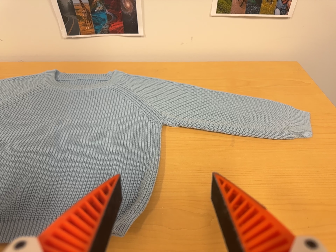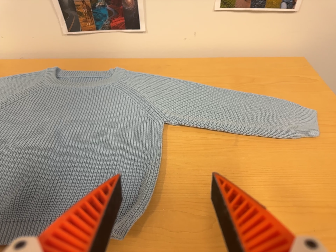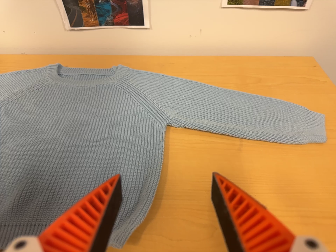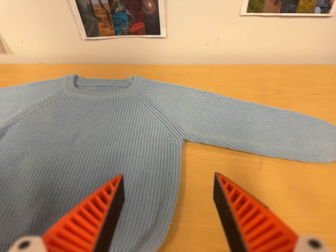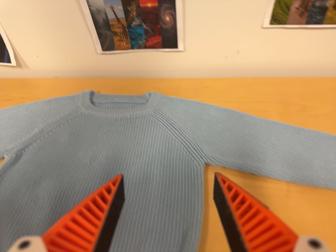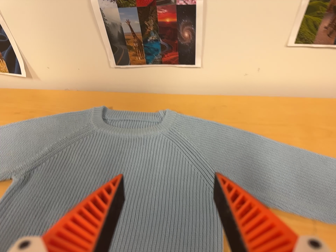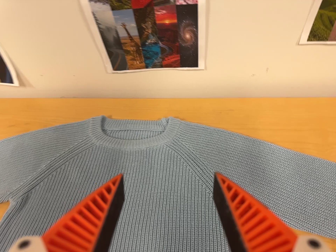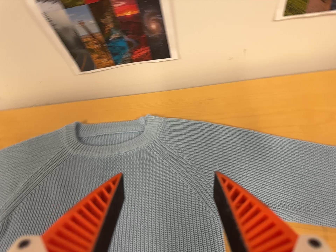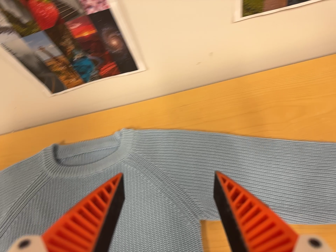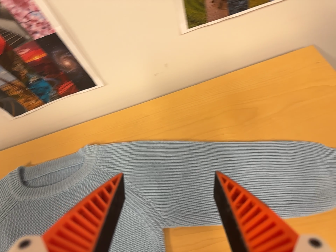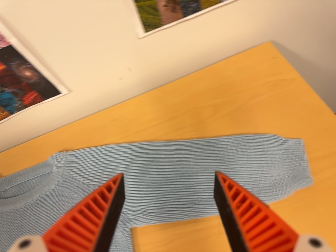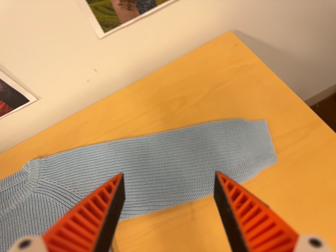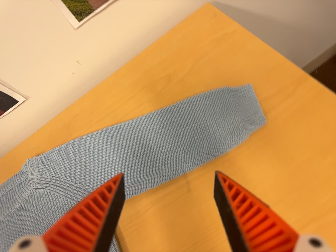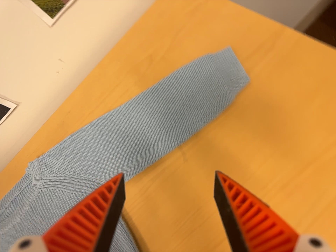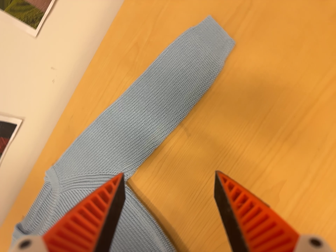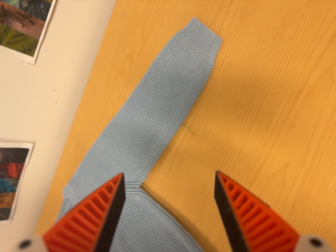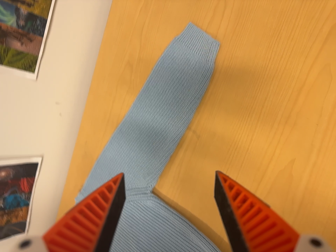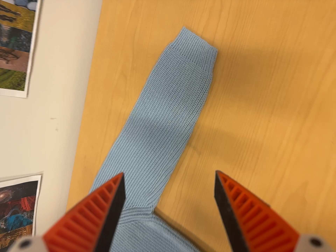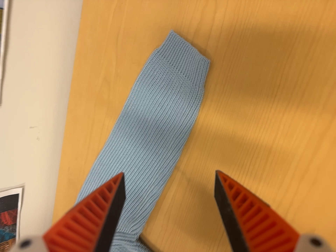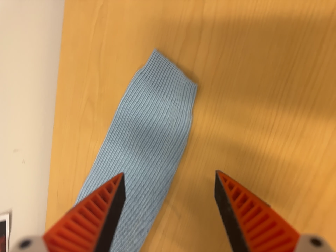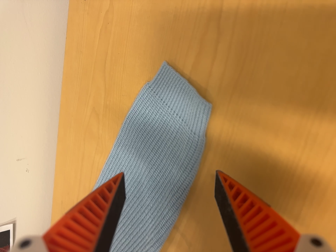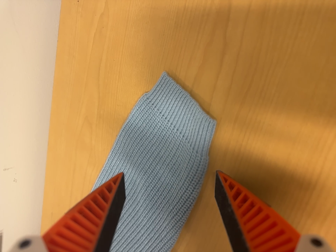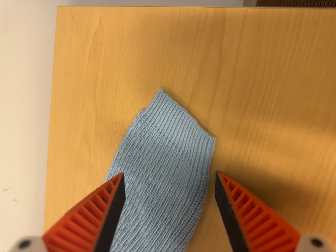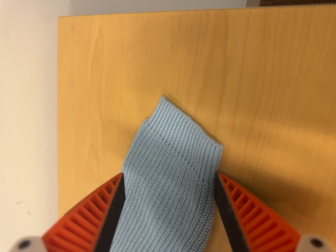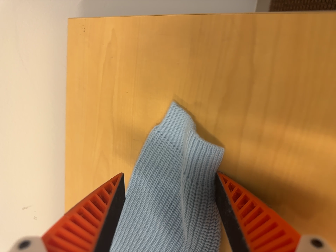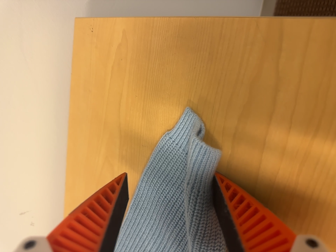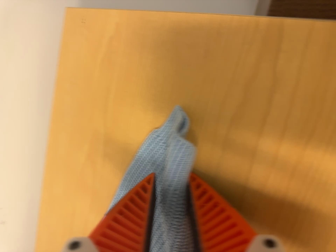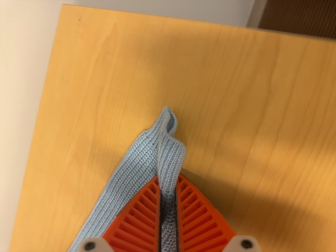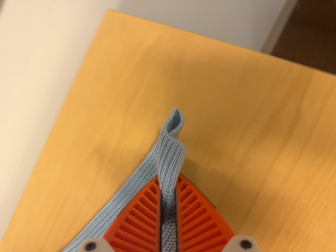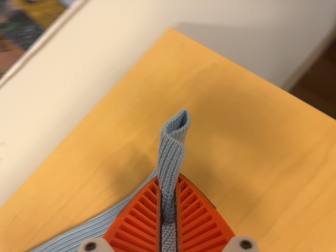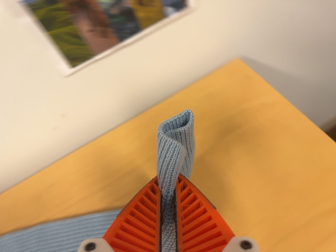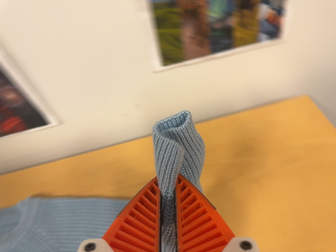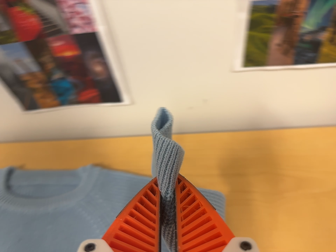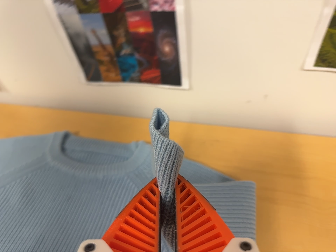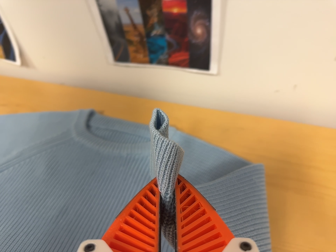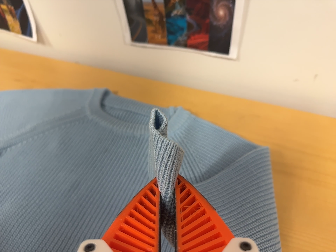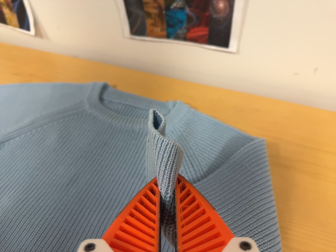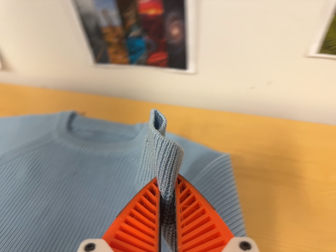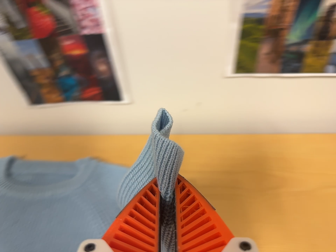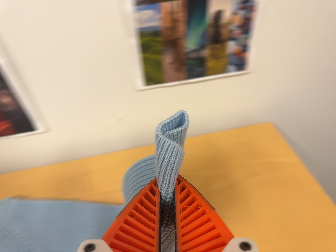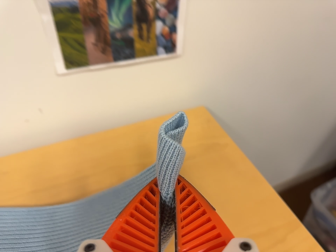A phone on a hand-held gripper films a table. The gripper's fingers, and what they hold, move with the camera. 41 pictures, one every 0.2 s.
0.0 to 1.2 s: The camera travels toward the top of its view and forward, about 24 cm, so close, fixed things drift downward.
1.2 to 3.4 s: The camera travels to its right, about 32 cm, so close, fixed things drift to the left. Its aim tips toward the bottom of its view by about 10 degrees. It rolls about its line of sight by about 75 degrees, and the scene rotates counterclockwise.
3.4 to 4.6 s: The camera travels toward the top of its view and forward, about 22 cm, so close, fixed things drift downward.
4.6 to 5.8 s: The camera pans to its right by about 15 degrees. It travels to its left, about 16 cm. Its aim tips toward the top of its view by about 15 degrees, and the scene shifts downward. It rolls about its line of sight by about 35 degrees, and the scene rotates clockwise.
5.8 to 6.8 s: The camera pans to its left by about 20 degrees. It travels to its left, about 30 cm, so close, fixed things drift to the right. It rolls about its line of sight by about 55 degrees, and the scene rotates clockwise.
6.8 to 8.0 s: The scene slides to the left, as the camera pans about 35 degrees to its right. It travels to its right, about 14 cm, so close, fixed things drift to the left. It rolls about its line of sight by about 25 degrees, and the scene rotates counterclockwise.
The film runs forward here.
